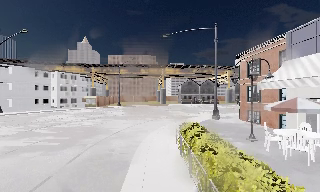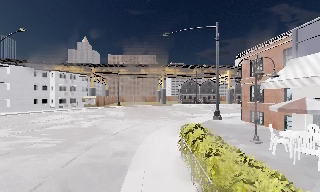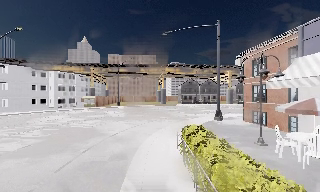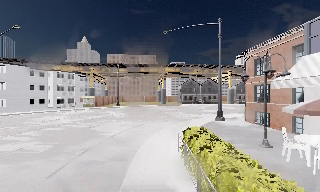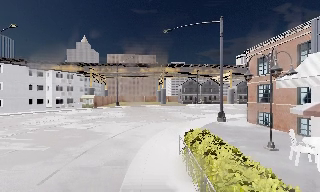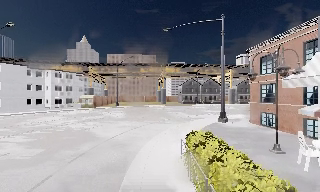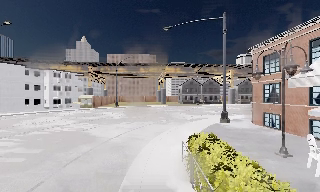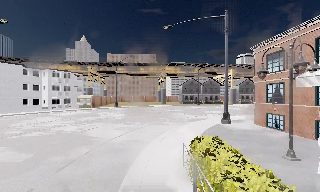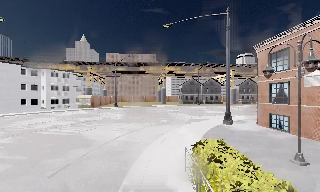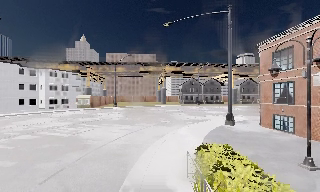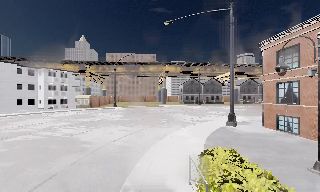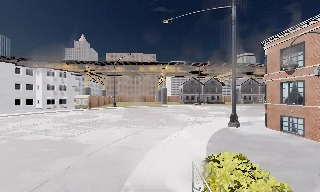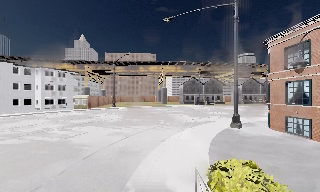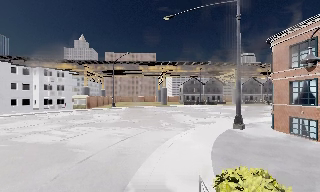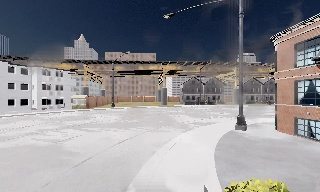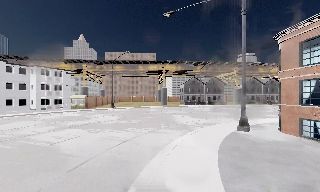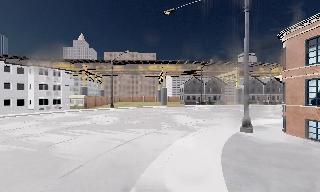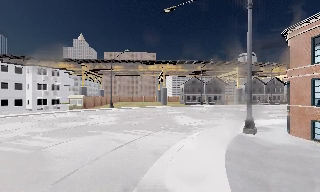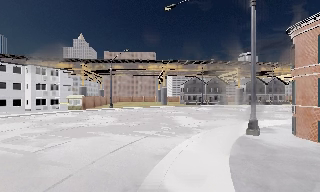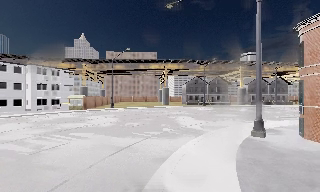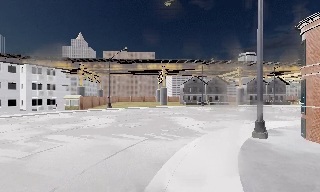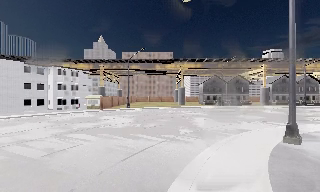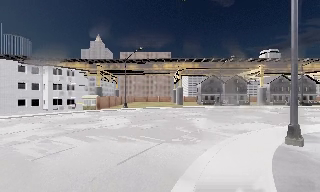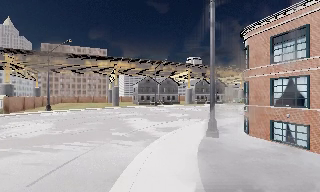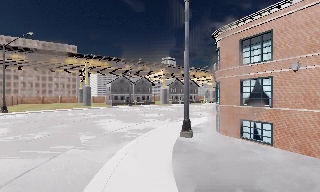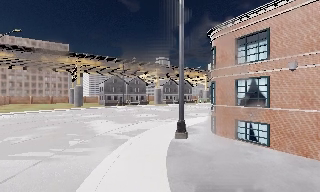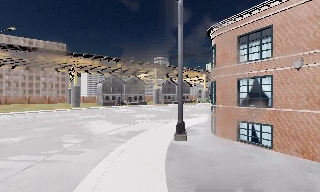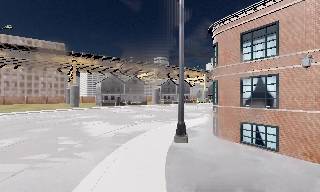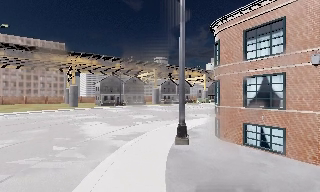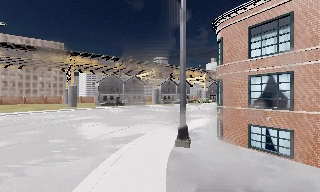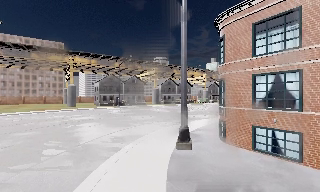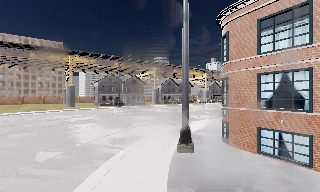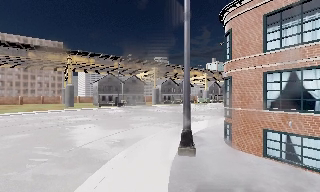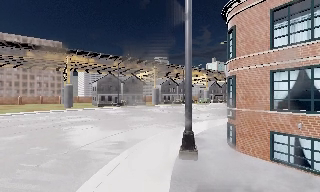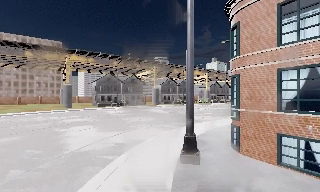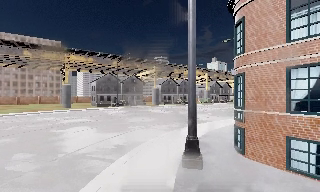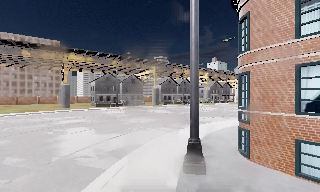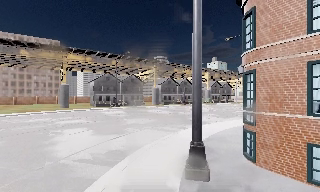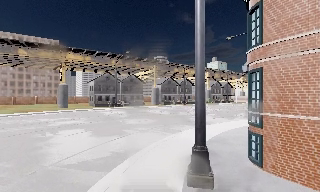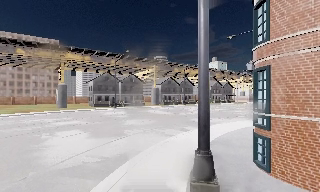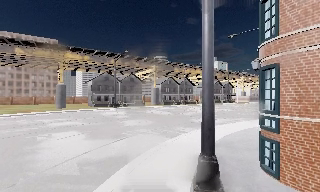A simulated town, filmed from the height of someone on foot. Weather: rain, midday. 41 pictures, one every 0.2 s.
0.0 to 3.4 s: The camera travels forward, about 7 m, so what stands in front looms larger.
3.4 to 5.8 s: The camera swings to its right by about 30 degrees, and the scene slides to the left. It travels forward, about 4.5 m, so what stands in front looms larger.
5.8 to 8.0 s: The camera travels forward, about 4.5 m, so what stands in front looms larger.
The film runs forward here.
